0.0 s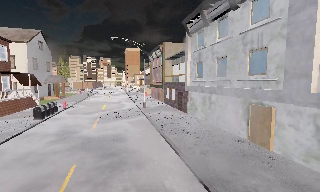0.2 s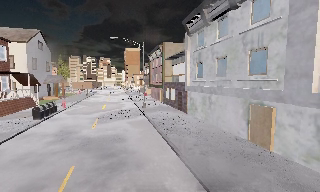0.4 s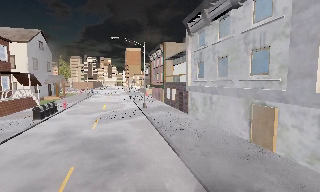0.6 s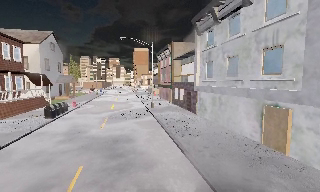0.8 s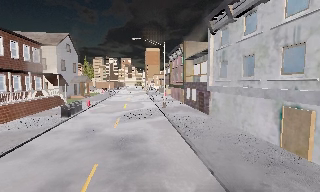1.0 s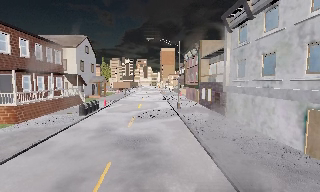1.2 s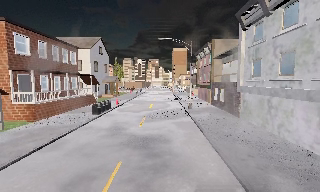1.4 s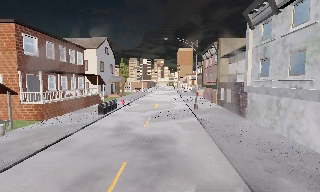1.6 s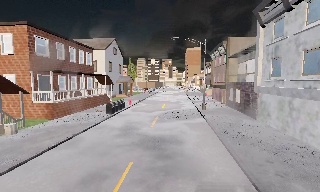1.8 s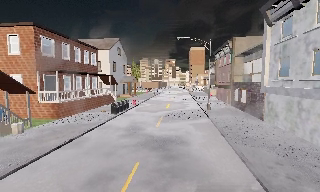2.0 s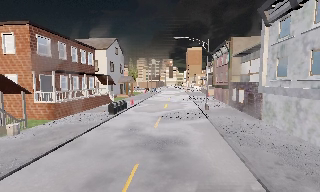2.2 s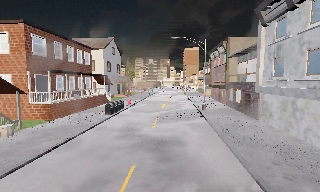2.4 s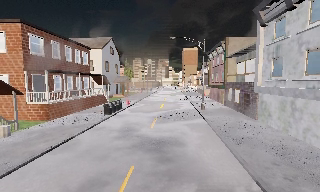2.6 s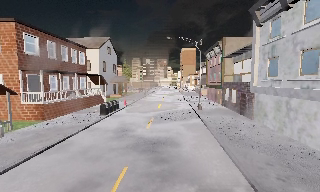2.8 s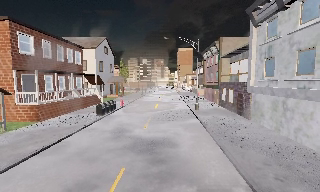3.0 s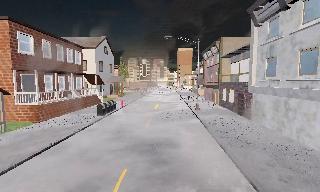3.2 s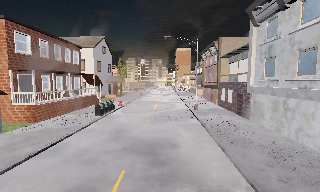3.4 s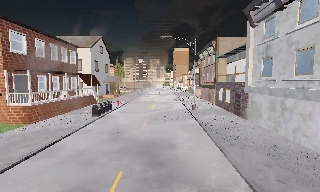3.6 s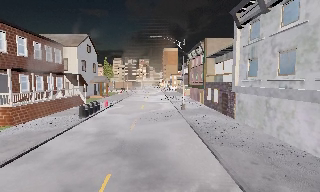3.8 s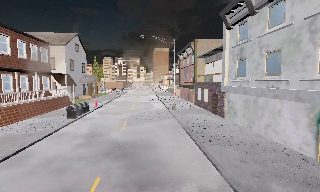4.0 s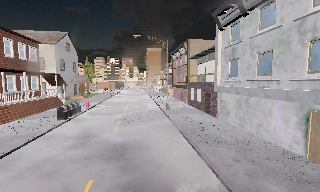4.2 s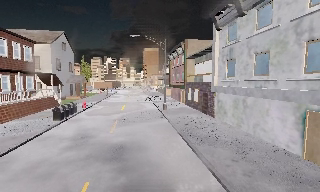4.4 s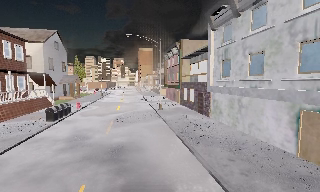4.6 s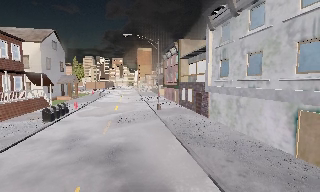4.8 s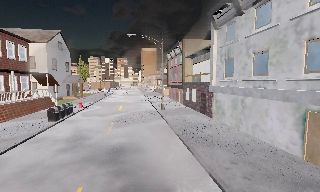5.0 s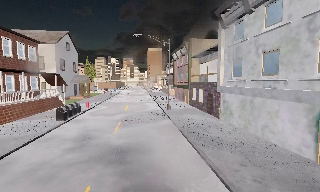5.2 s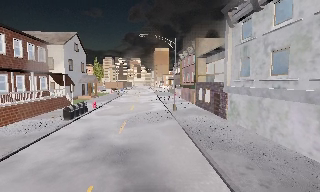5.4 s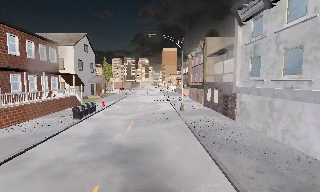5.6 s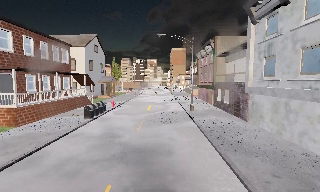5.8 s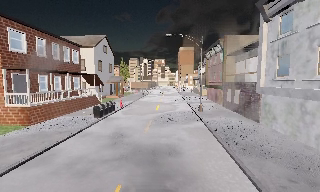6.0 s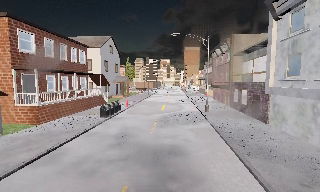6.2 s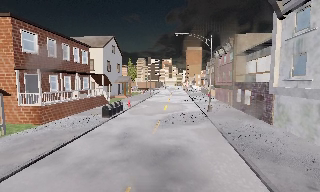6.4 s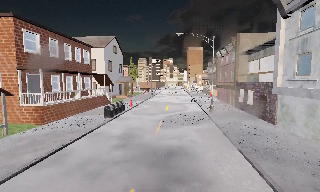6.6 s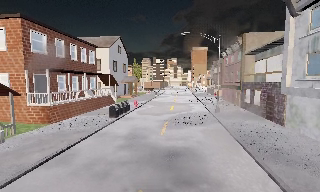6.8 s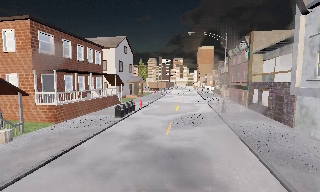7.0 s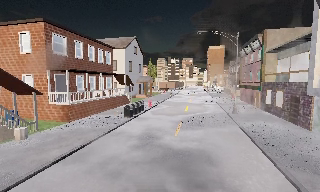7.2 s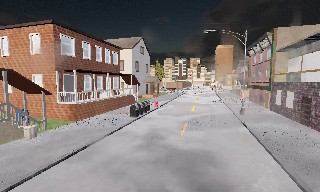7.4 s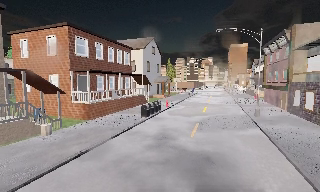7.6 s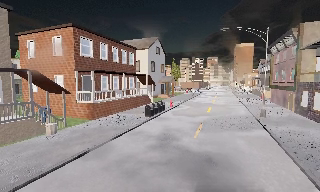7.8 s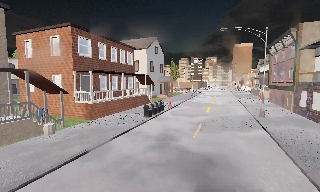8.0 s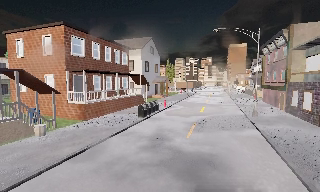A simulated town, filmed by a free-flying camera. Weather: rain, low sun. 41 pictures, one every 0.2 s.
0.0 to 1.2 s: The camera swings to its left by about 15 degrees, and the scene slides to the right.
1.2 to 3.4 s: The camera travels forward, about 0.5 m, so what stands in front looms larger.
3.4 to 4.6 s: The camera swings to its right by about 15 degrees, and the scene slides to the left.
4.6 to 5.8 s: The camera pans to its left, which is counterclockwise from overhead, by about 15 degrees.
5.8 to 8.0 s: The scene slides to the right, as the camera pans about 15 degrees to its left. It travels forward, about 0.5 m, so what stands in front looms larger.
The film runs forward here.
